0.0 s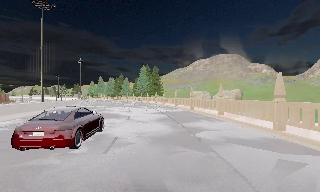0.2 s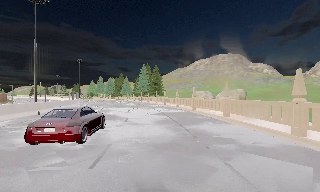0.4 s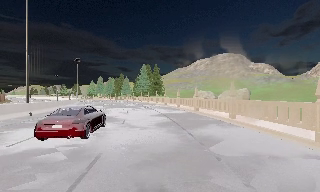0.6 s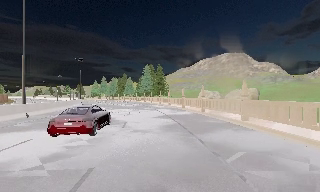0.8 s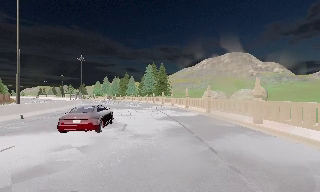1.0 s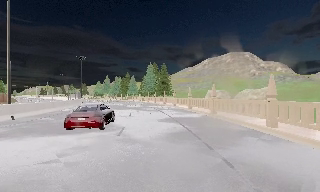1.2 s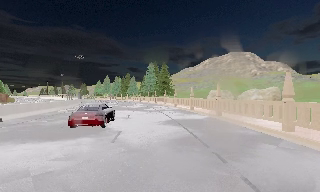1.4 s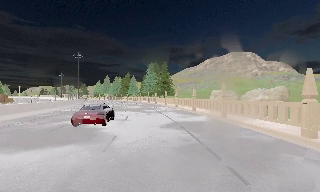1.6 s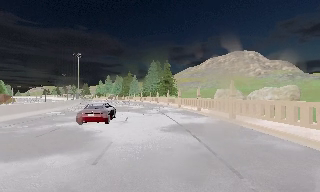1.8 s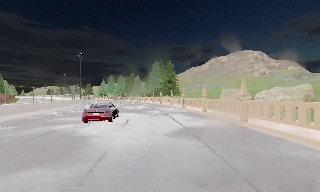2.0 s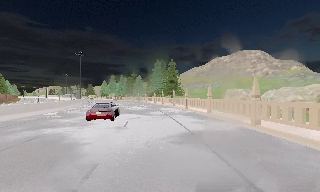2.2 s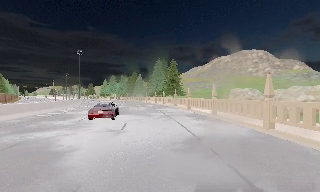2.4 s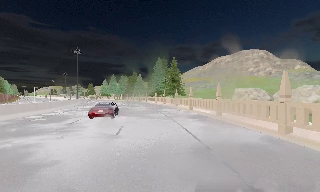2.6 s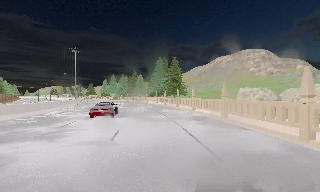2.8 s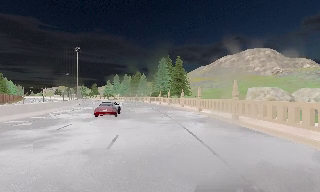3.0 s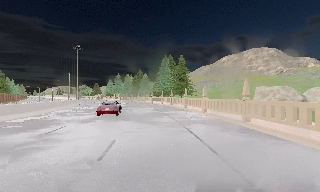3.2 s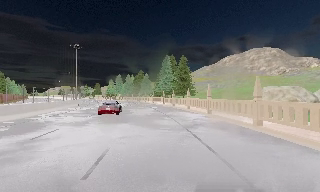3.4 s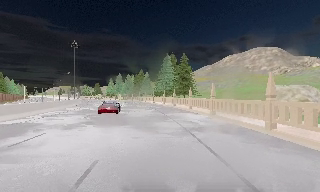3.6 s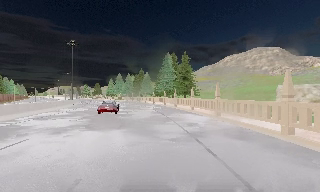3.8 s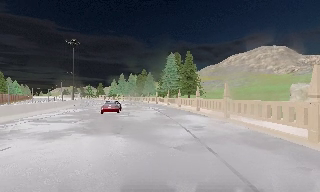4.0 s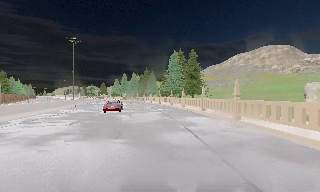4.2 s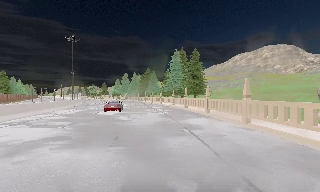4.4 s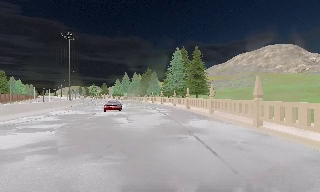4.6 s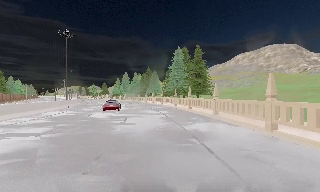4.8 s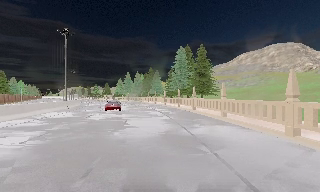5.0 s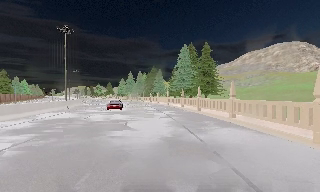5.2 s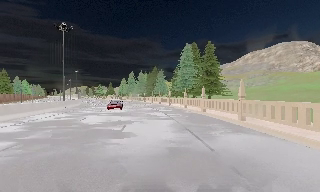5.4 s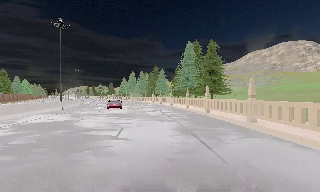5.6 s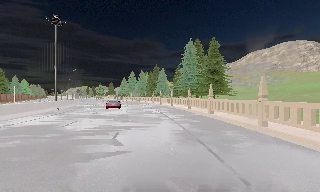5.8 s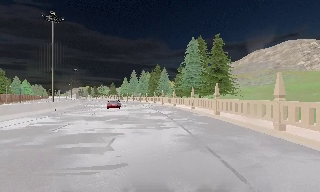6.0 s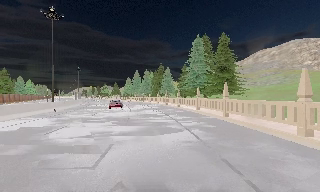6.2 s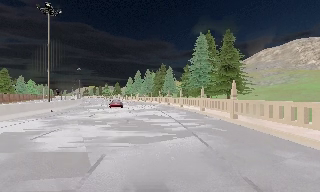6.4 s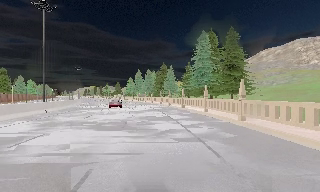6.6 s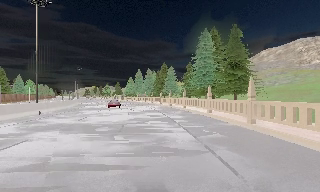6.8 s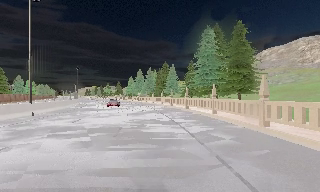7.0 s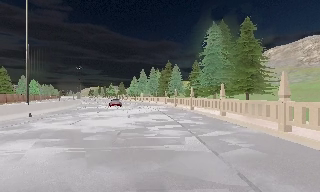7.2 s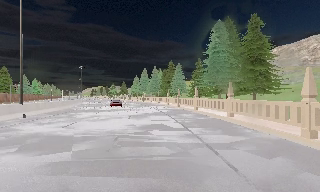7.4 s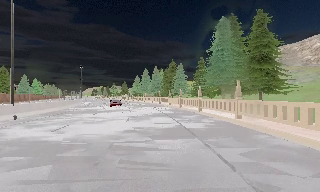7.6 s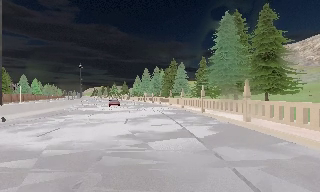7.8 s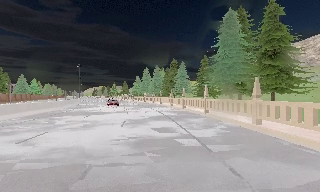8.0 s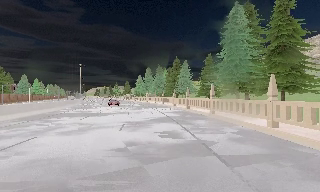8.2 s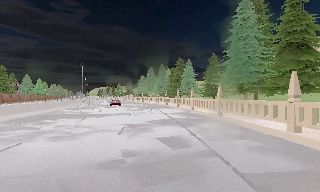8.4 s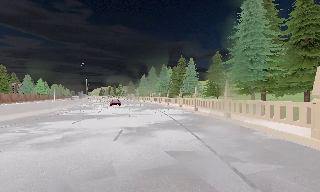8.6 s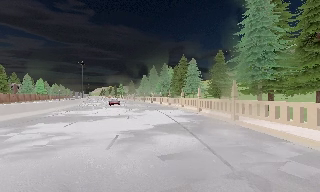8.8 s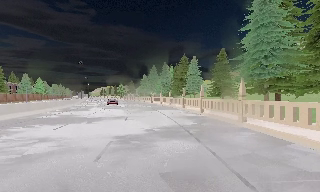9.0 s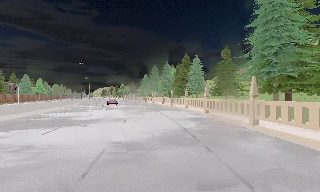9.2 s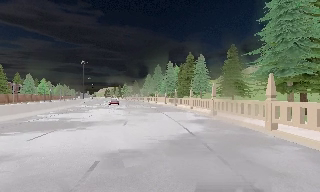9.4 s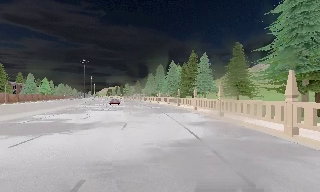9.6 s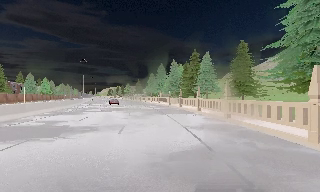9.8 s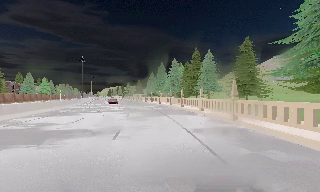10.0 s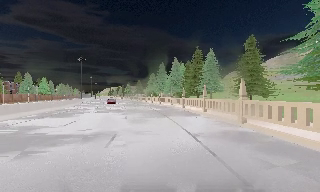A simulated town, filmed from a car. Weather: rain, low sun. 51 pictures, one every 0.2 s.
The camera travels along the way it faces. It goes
forward.
0.0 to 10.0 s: The scene slides to the right, as the camera pans about 25 degrees to its left. It travels forward, about 50 m, so what stands in front looms larger.
The film runs forward here.
